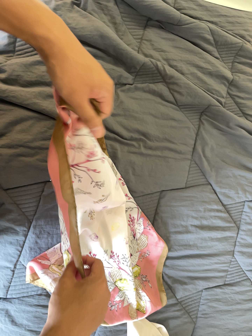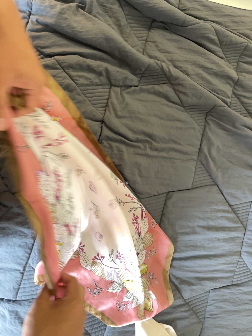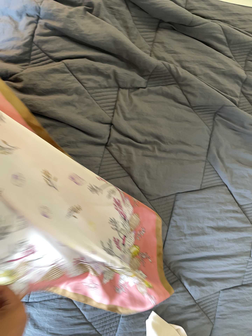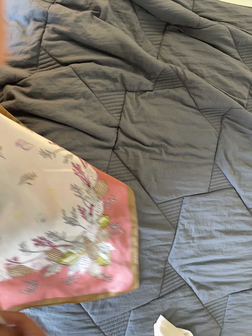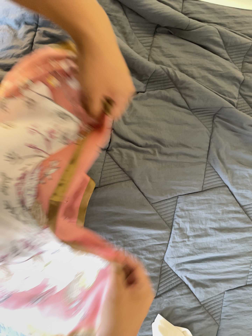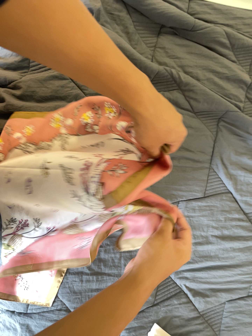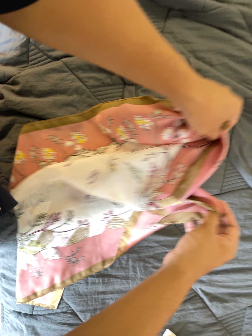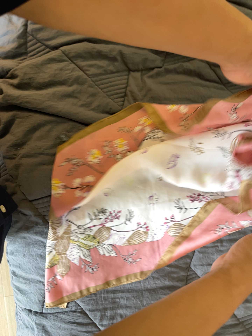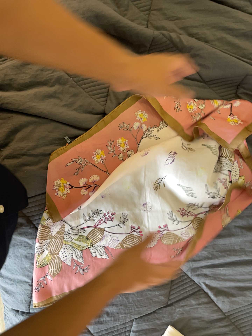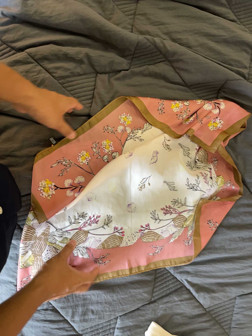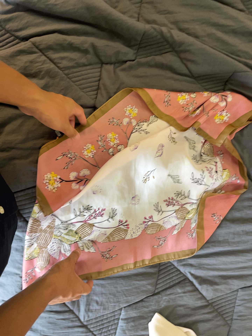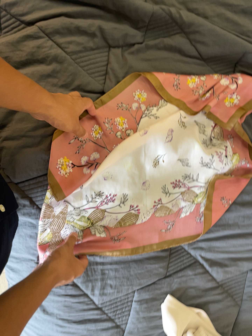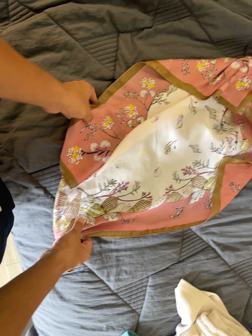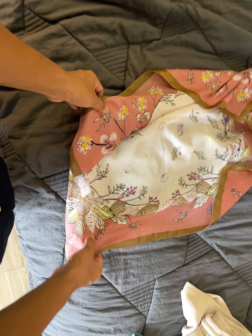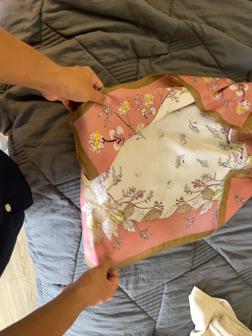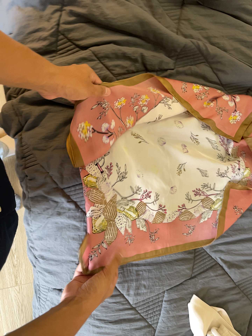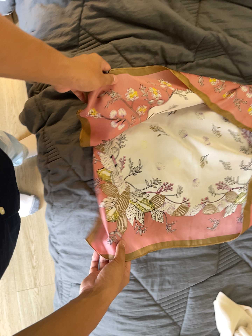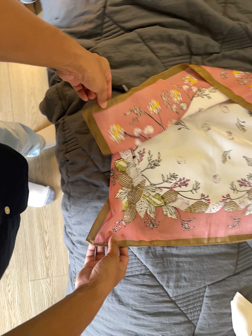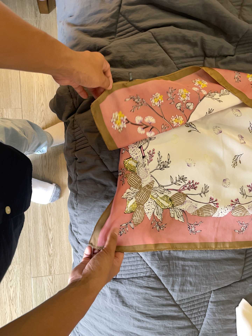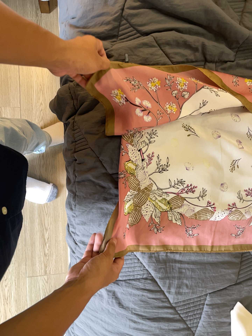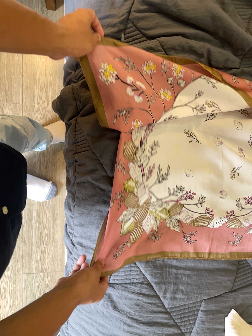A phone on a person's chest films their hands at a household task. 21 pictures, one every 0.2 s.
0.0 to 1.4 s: The camera pans to its left by about 15 degrees. It travels forward and to its right, about 14 cm, so what stands in front looms larger.
1.4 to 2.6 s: The camera travels to its left, about 8 cm.
2.6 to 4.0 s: The camera travels to its left and toward the bottom of its view, about 16 cm, so close, fixed things drift to the right. It rolls about its line of sight by about 10 degrees, and the scene rotates clockwise.
The film runs forward here.
